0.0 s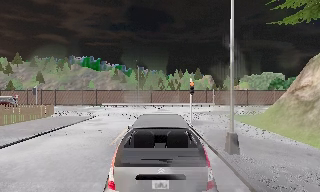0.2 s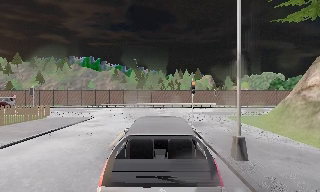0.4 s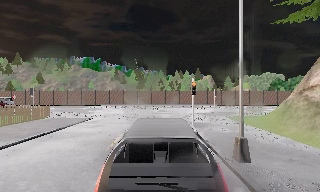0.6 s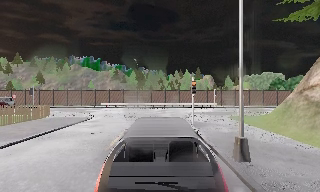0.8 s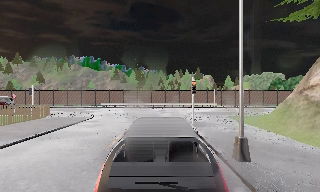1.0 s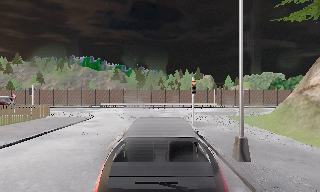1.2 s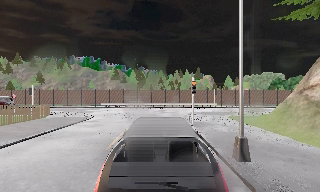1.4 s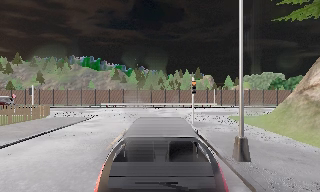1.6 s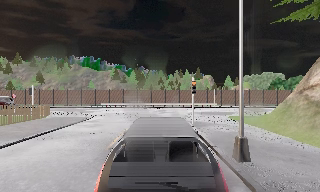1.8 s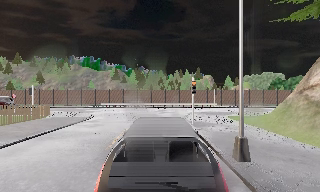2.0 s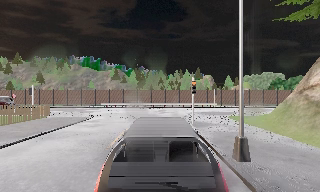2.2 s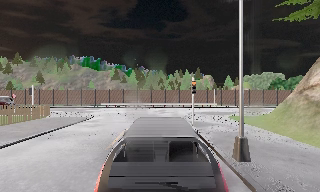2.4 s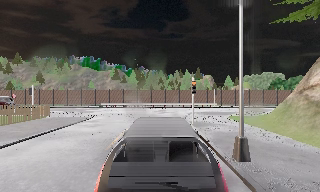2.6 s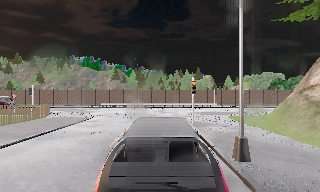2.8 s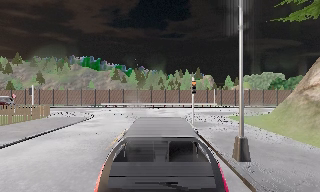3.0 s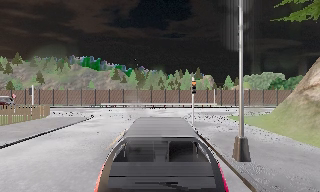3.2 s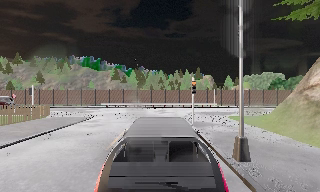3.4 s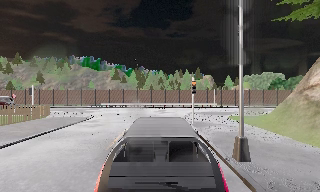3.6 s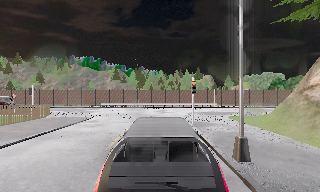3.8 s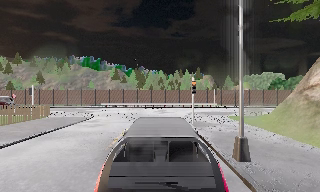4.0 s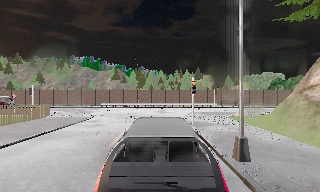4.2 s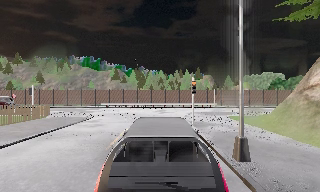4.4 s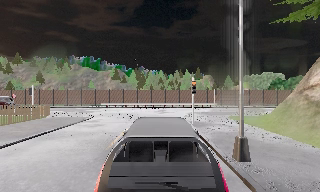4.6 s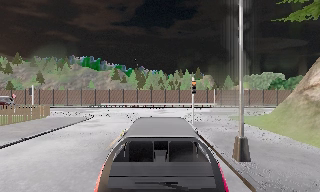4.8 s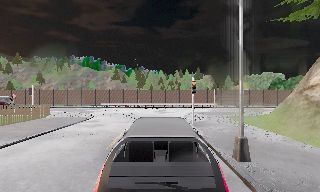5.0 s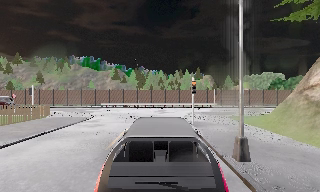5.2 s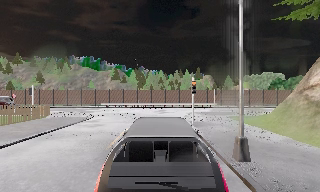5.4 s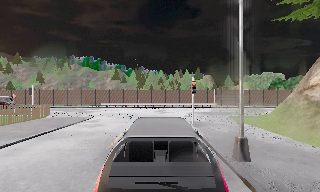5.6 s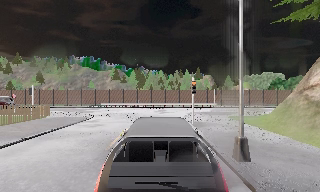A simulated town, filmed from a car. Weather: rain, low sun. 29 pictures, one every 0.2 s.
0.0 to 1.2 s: The camera travels forward, about 0.5 m, so what stands in front looms larger. It loses speed.
1.2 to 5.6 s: The camera keeps its place and its aim.
The film runs forward here.
